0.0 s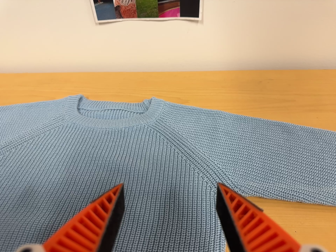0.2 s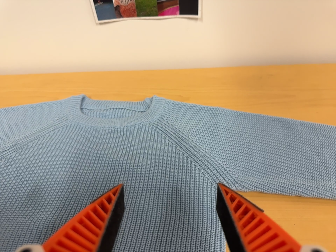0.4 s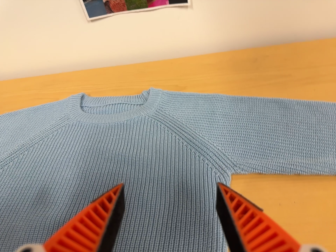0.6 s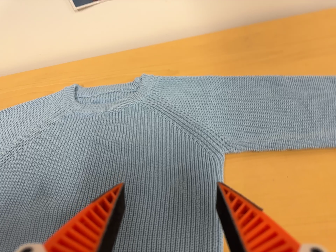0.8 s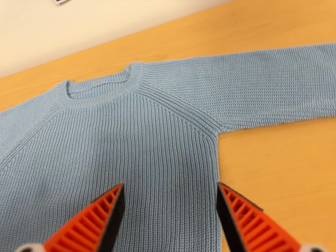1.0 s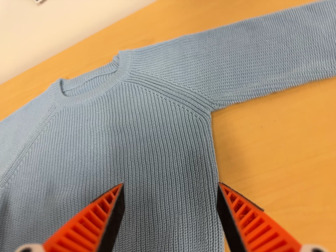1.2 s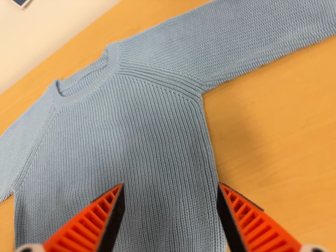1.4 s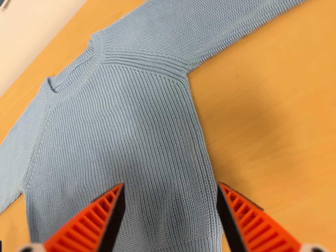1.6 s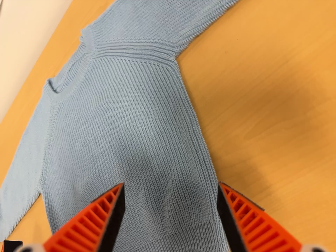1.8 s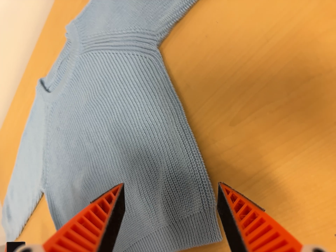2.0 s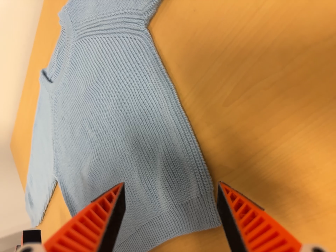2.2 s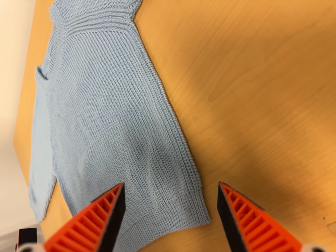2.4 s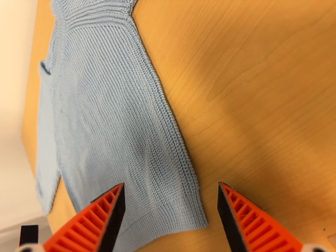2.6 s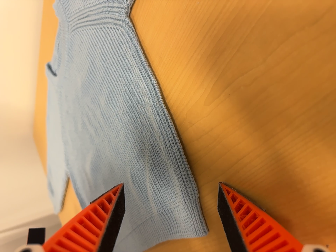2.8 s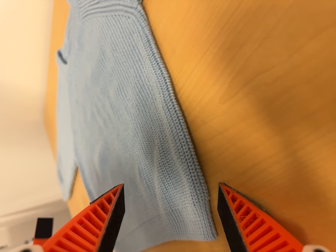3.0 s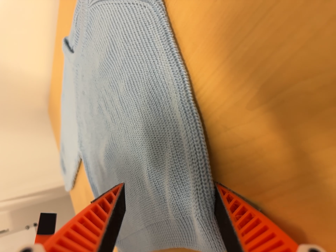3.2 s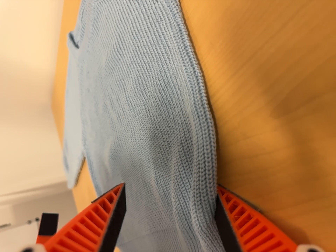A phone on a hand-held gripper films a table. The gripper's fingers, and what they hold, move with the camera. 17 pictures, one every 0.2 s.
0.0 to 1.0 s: The camera travels to its right, about 8 cm. Its aim tips toward the bottom of its view by about 15 degrees, and the scene shifts upward. It rolls about its line of sight by about 25 degrees, and the scene rotates counterclockwise.
1.0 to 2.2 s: The camera pans to its left by about 20 degrees. It travels to its right, about 16 cm. Its aim tips toward the bottom of its view by about 20 degrees, and the scene shifts upward. It rolls about its line of sight by about 30 degrees, and the scene rotates counterclockwise.
2.2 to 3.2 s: The camera travels forward and toward the top of its view, about 8 cm, so what stands in front looms larger. Its aim tips toward the bottom of its view by about 10 degrees.
The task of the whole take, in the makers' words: fold up.
The film runs forward here.
